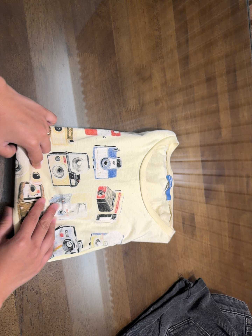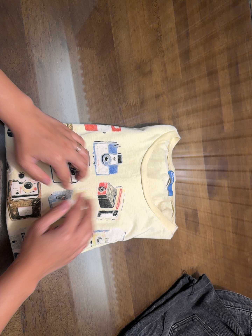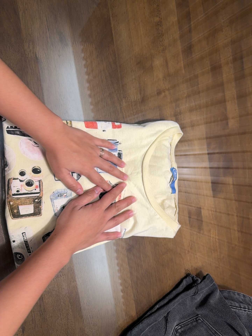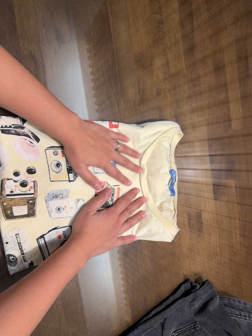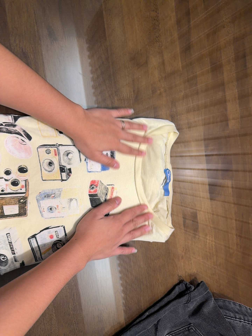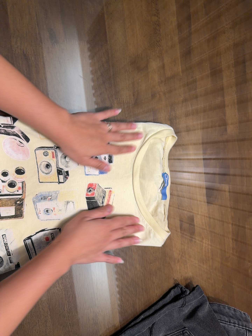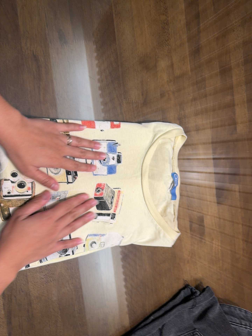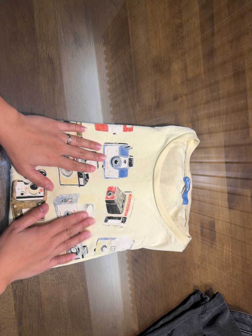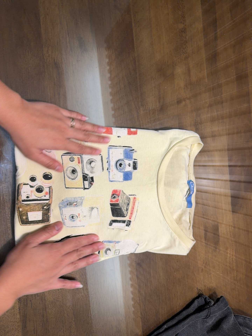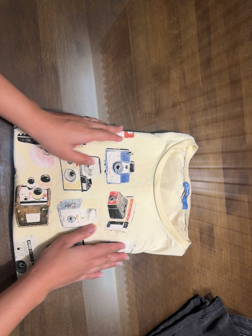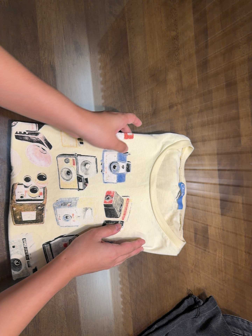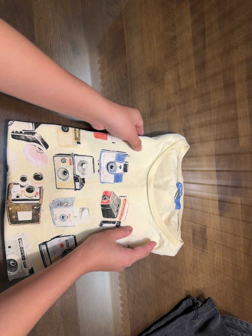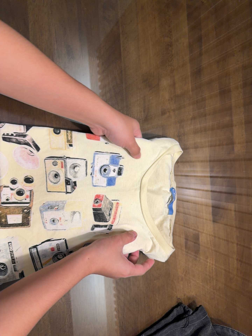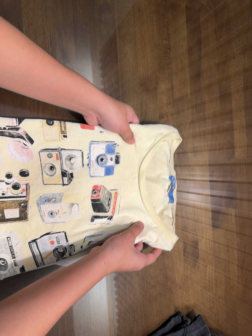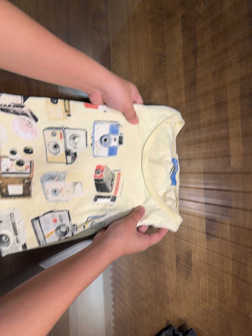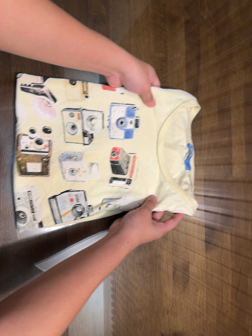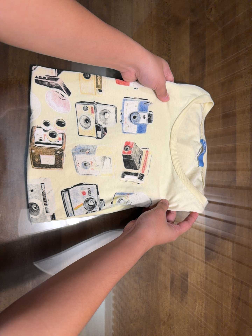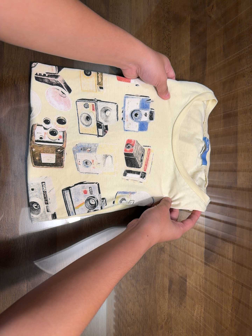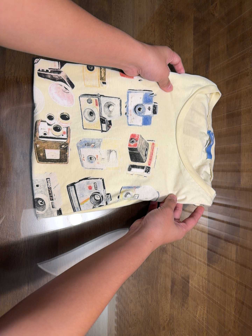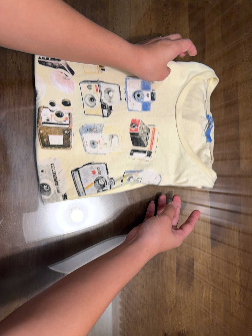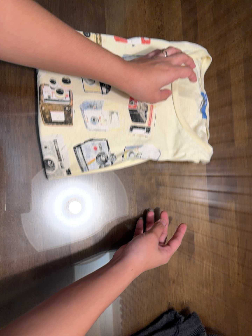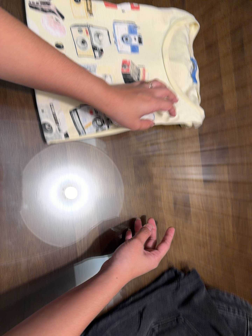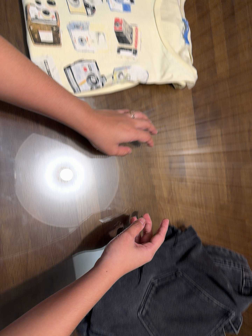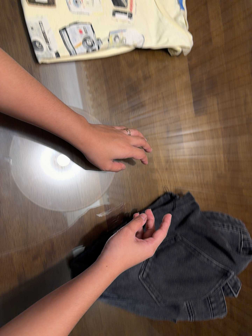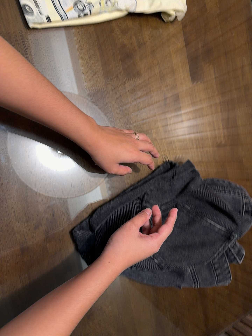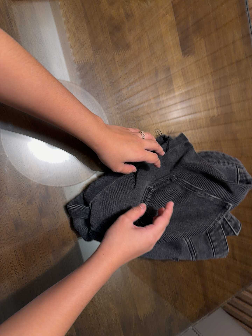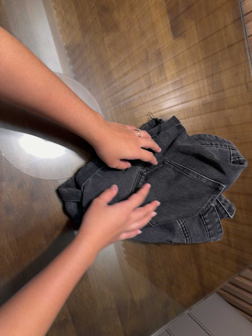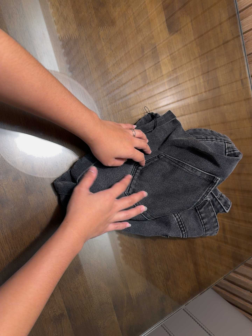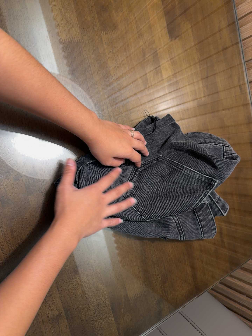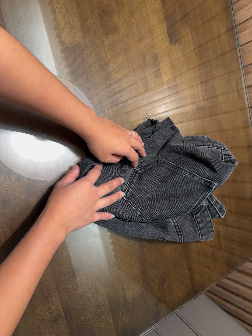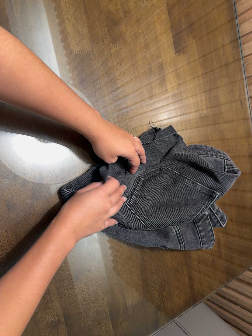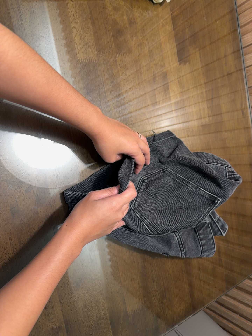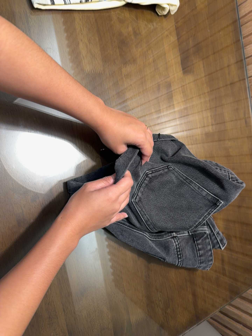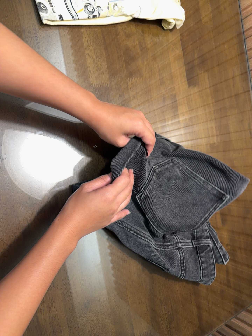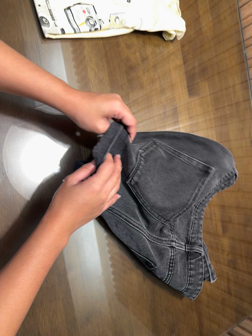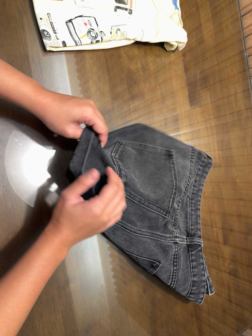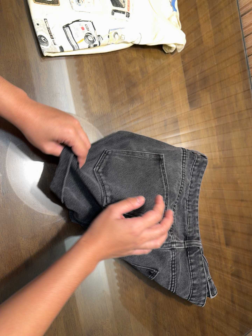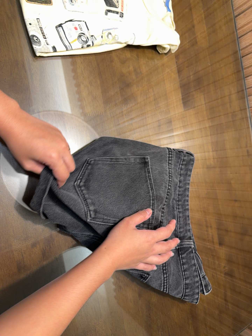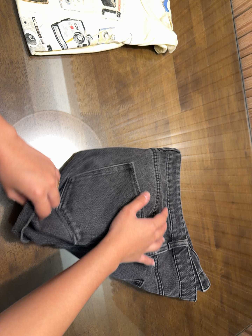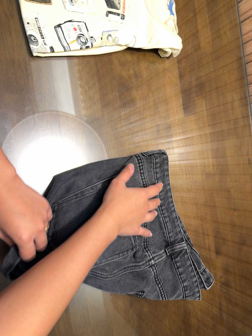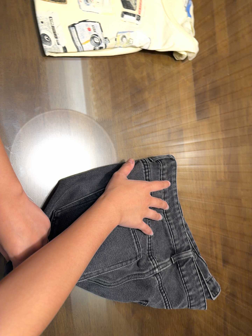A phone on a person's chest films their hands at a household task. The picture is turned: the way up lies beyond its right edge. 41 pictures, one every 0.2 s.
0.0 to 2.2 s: The camera shifts only a little, or ends up much as it began.
2.2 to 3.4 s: The camera travels to its right and forward, about 10 cm.
3.4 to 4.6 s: The camera travels toward the bottom of its view, about 24 cm, so close, fixed things drift upward. It rolls about its line of sight by about 10 degrees, and the scene rotates counterclockwise.
4.6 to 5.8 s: The camera travels toward the bottom of its view, about 12 cm, so close, fixed things drift upward.
5.8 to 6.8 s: The camera travels toward the top of its view, about 6 cm, so close, fixed things drift downward.
6.8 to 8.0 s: The camera shifts only a little, or ends up much as it began.
The film runs forward here.
